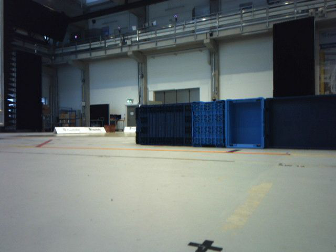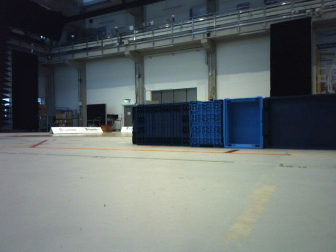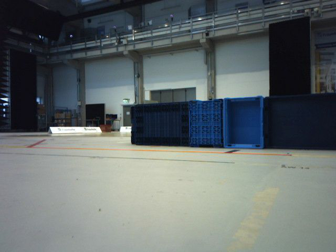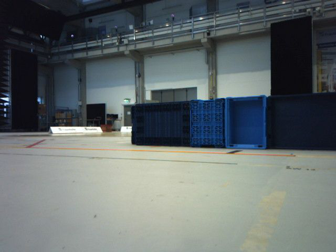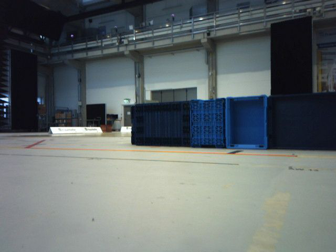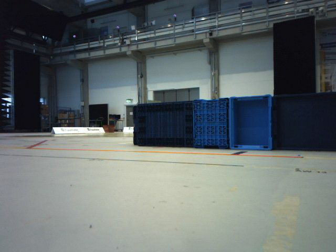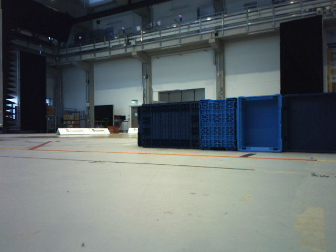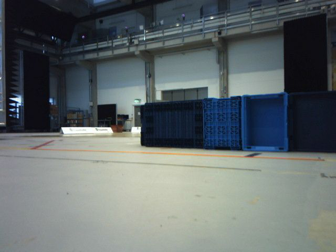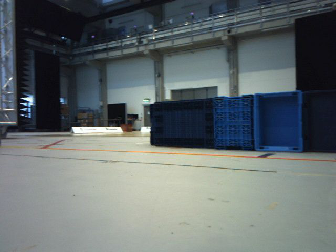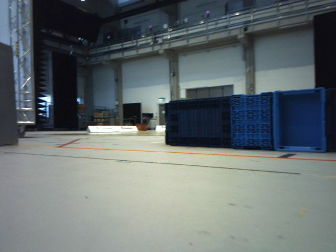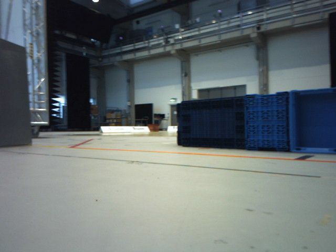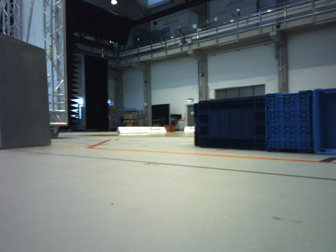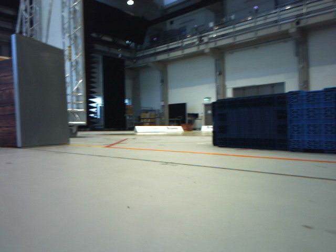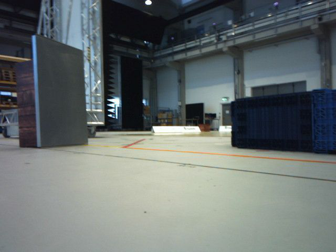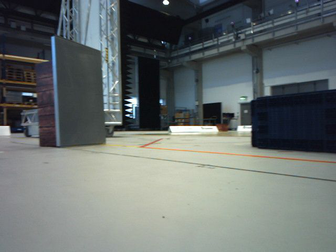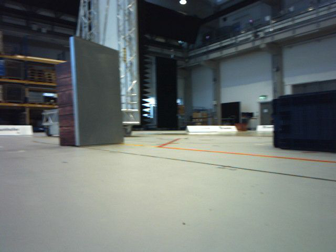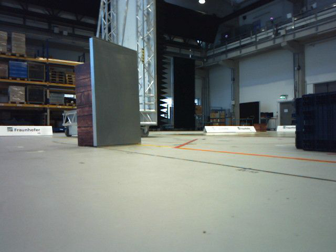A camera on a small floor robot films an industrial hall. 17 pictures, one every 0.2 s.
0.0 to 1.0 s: The camera travels forward, about 0.2 m, so what stands in front looms larger.
1.0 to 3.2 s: The camera swings to its left by about 30 degrees, and the scene slides to the right. It travels forward, about 0.4 m.
The film runs forward here.
